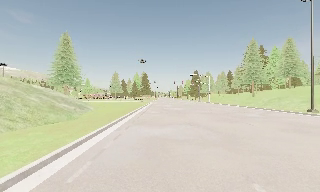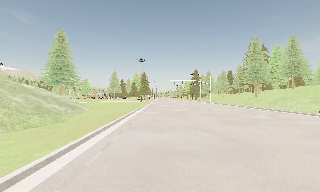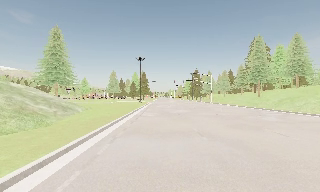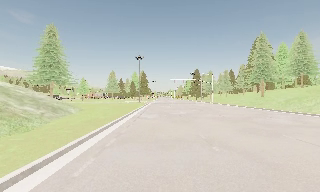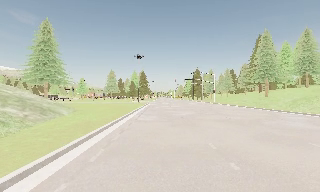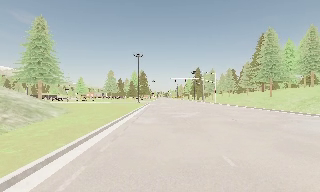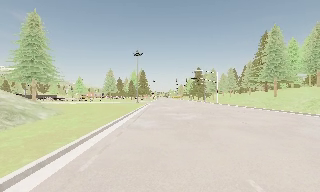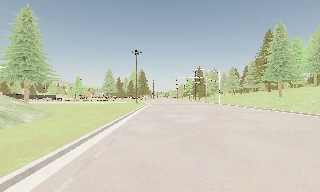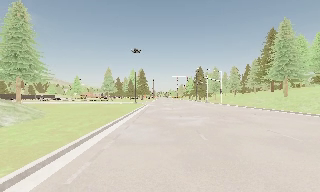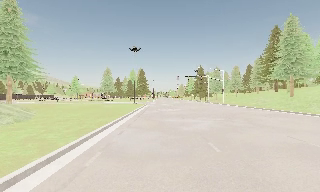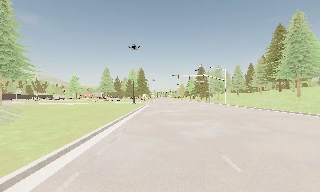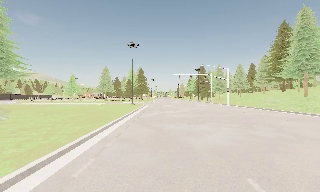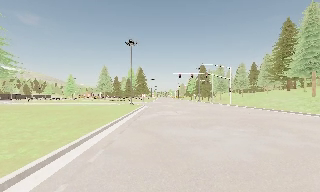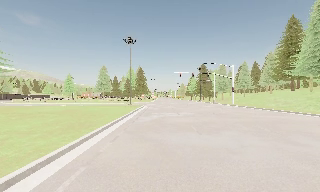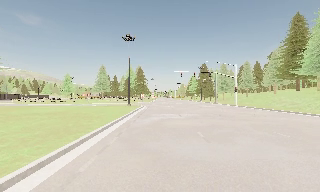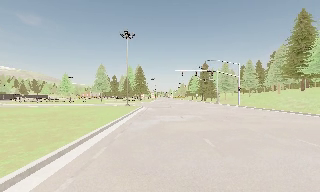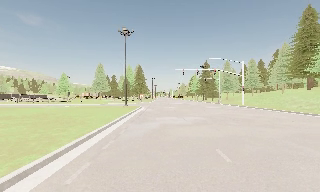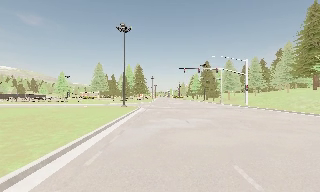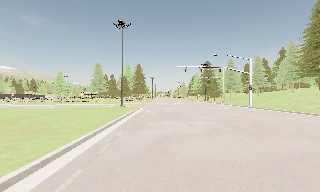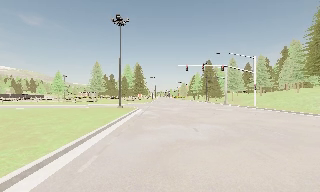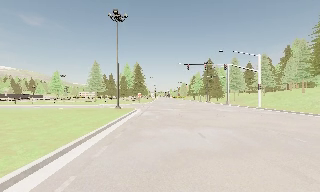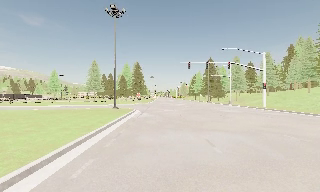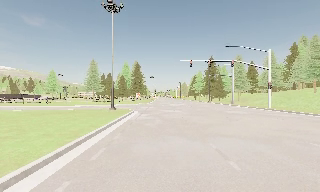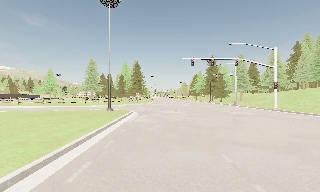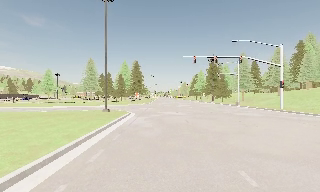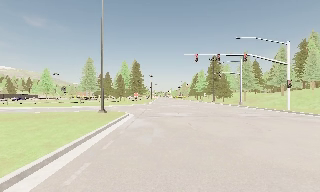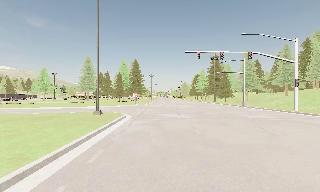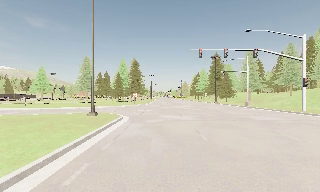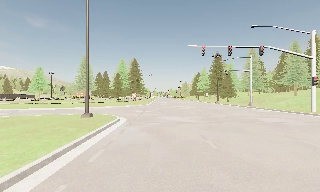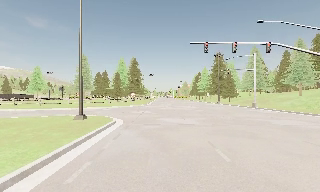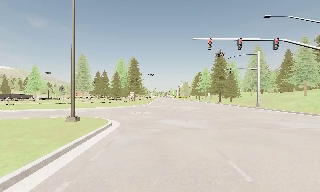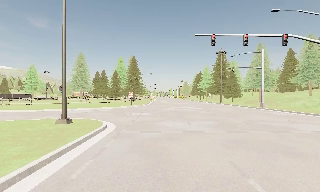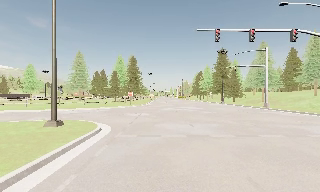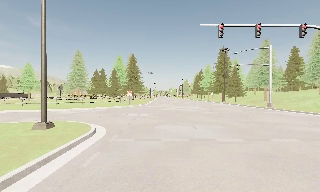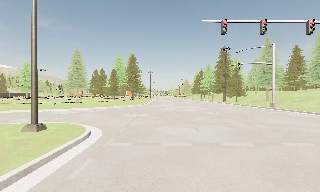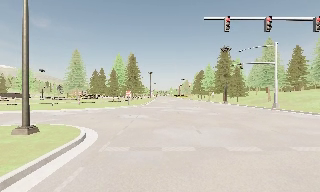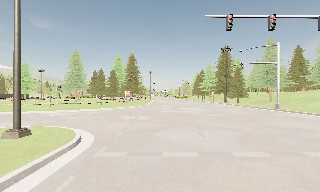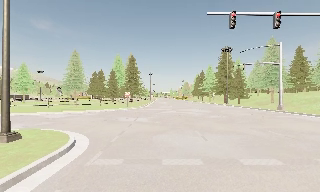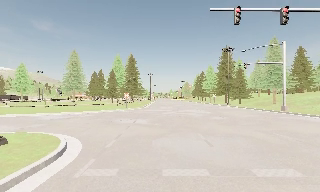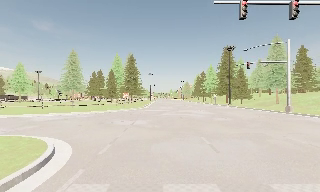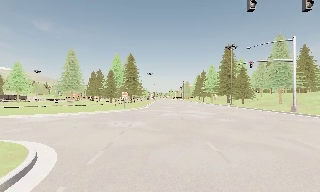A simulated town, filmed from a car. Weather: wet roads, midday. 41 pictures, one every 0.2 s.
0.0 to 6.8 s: The camera travels forward, about 40 m, so what stands in front looms larger.
6.8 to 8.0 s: The camera travels forward, about 3 m, so what stands in front looms larger. It gains speed.
The film runs forward here.
